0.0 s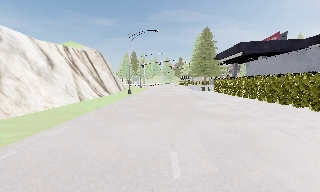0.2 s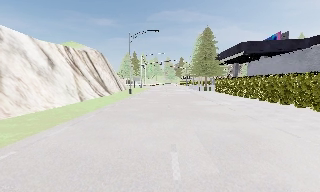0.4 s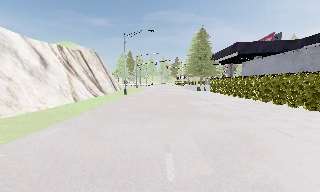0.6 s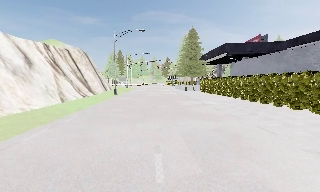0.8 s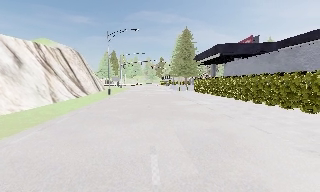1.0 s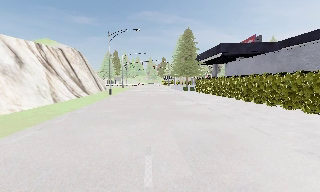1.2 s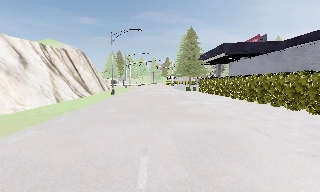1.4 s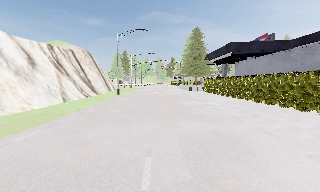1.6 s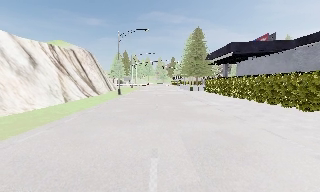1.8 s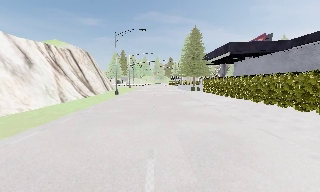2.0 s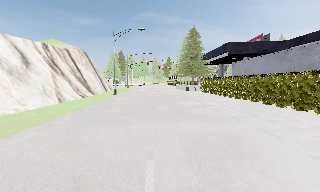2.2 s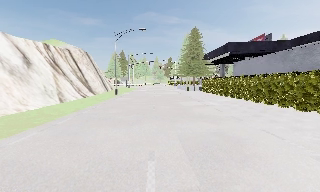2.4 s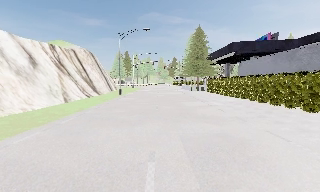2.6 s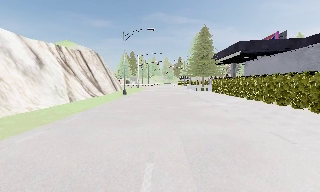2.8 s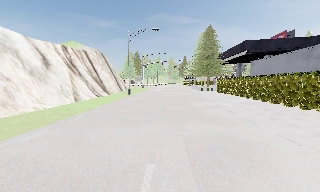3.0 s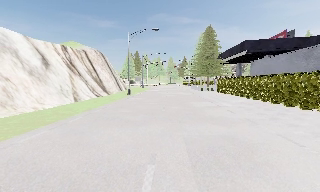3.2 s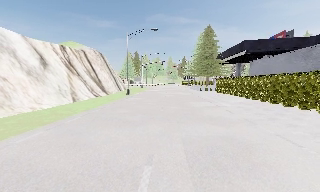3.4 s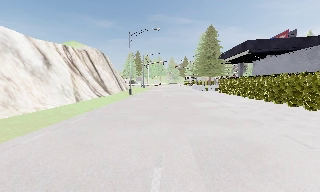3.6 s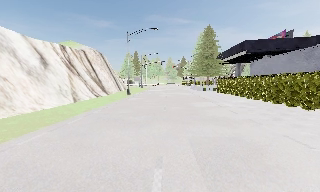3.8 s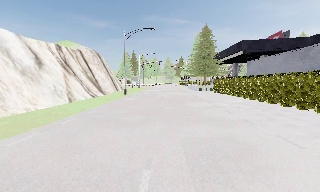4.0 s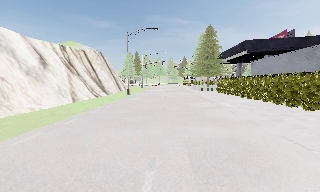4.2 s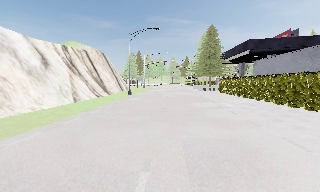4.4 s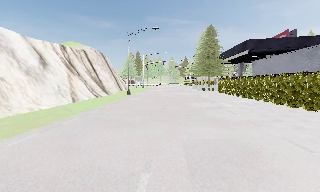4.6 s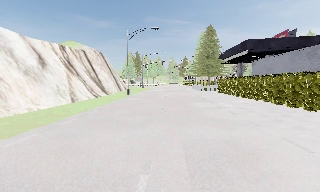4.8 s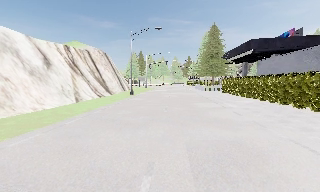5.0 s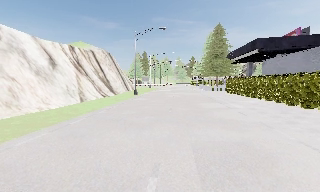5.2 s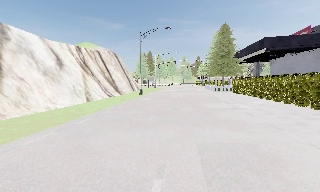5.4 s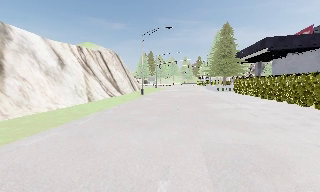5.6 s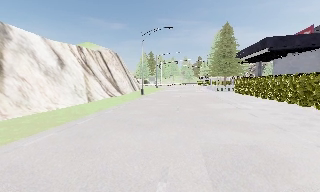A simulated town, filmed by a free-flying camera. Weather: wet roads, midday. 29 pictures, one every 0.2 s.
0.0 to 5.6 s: The camera travels forward and to its right, about 1.5 m, so what stands in front looms larger.
The film runs forward here.
